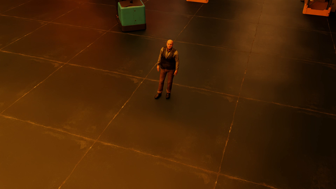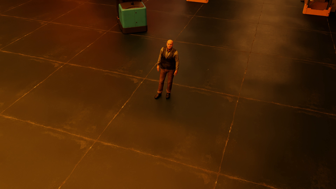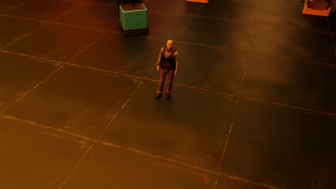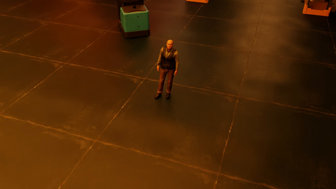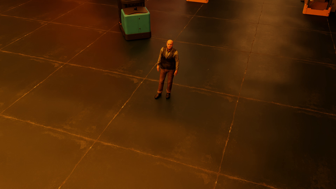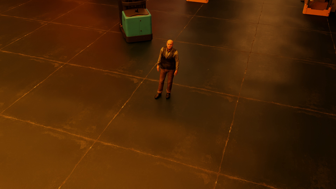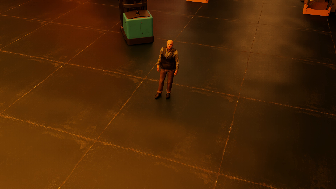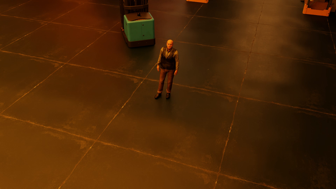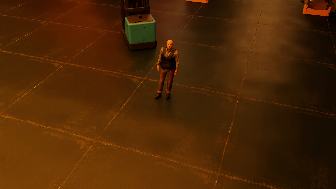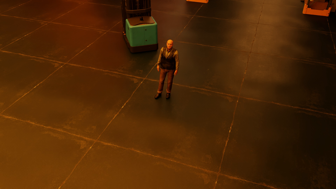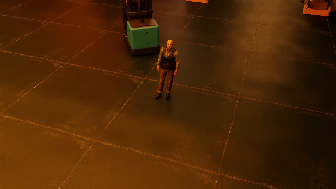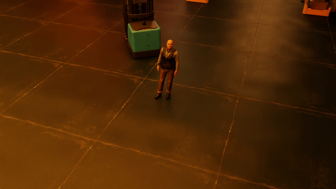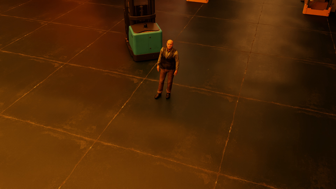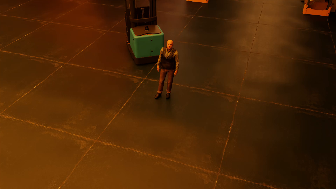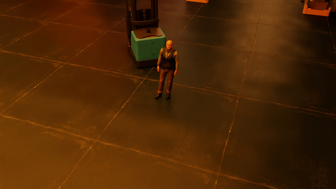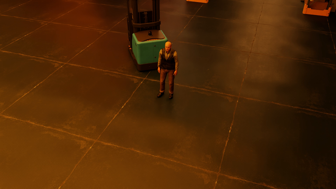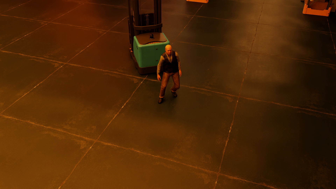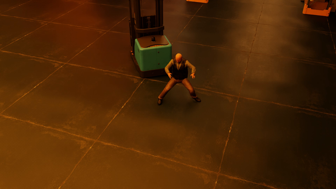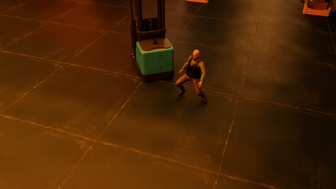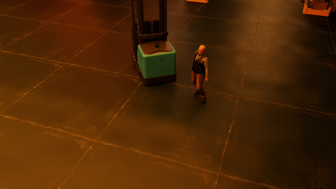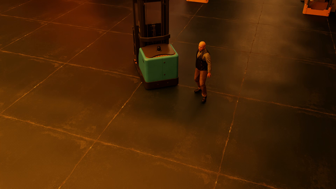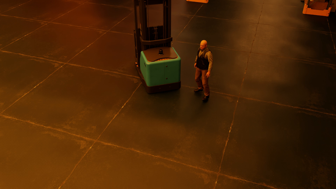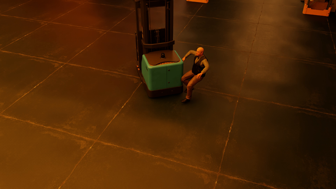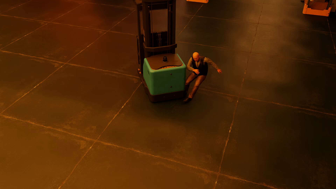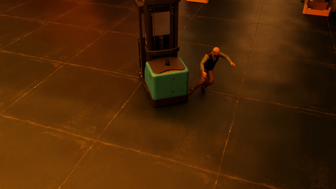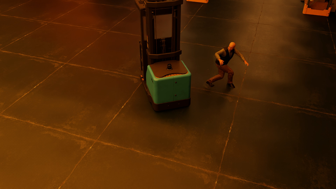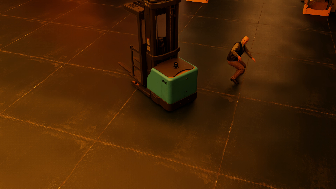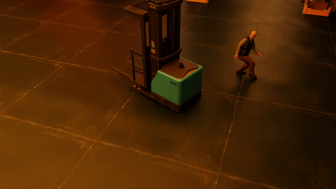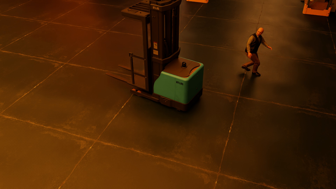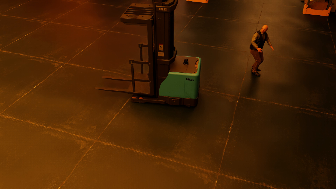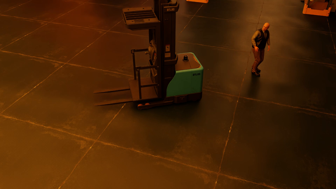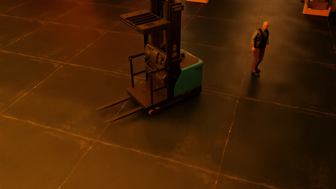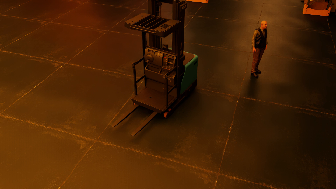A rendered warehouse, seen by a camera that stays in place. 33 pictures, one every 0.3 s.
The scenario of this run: Near miss between a forklift and a person.
